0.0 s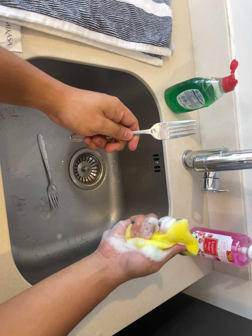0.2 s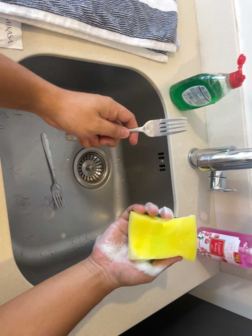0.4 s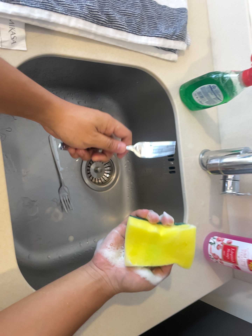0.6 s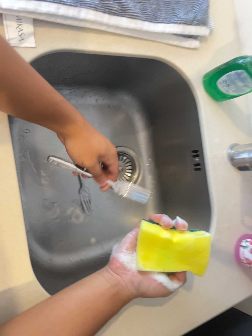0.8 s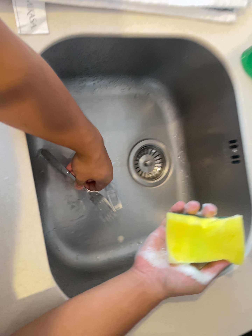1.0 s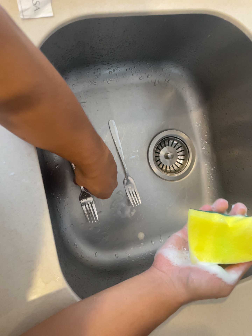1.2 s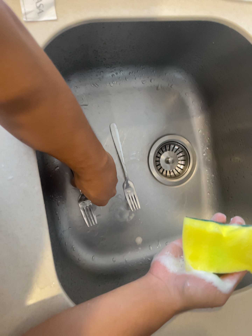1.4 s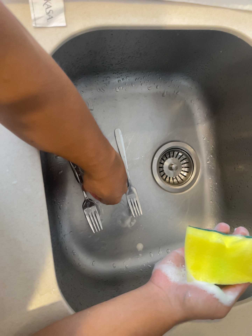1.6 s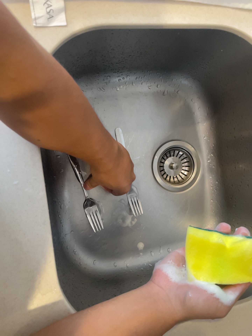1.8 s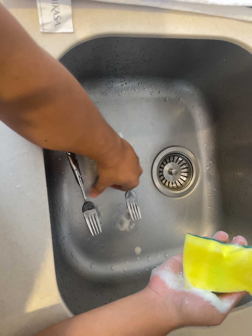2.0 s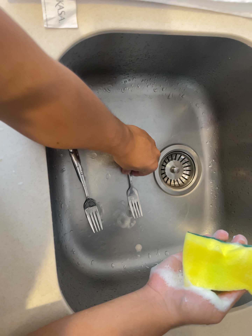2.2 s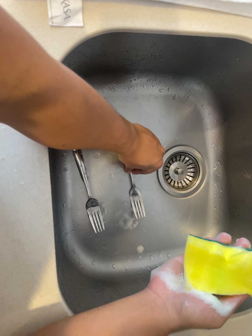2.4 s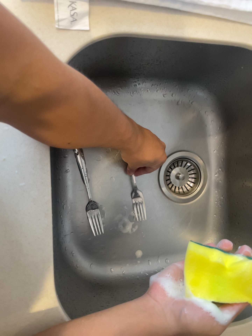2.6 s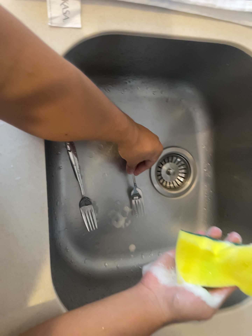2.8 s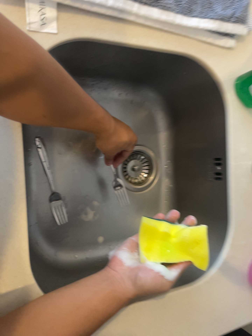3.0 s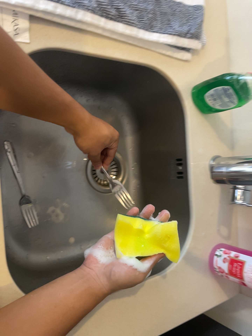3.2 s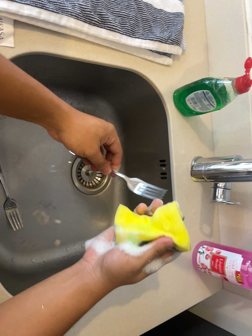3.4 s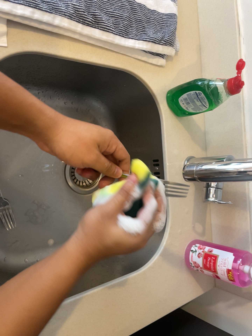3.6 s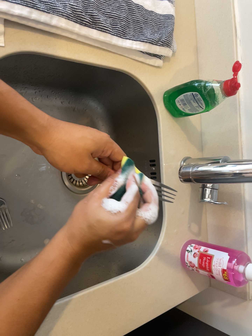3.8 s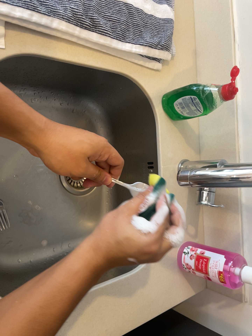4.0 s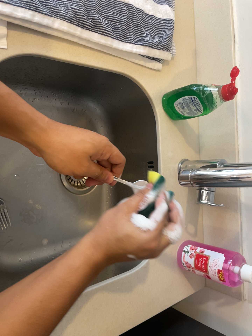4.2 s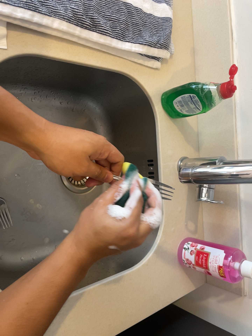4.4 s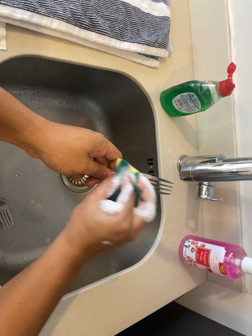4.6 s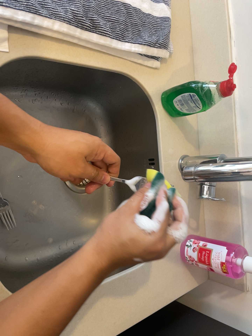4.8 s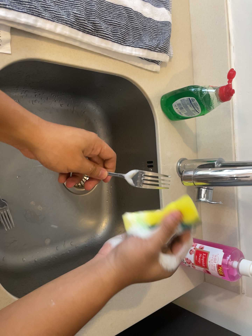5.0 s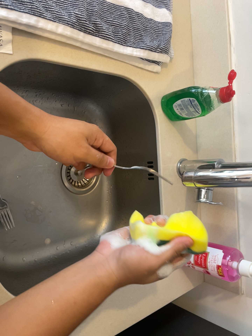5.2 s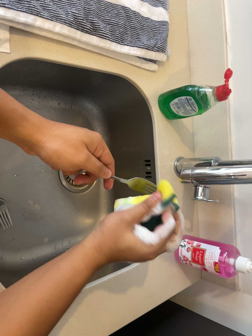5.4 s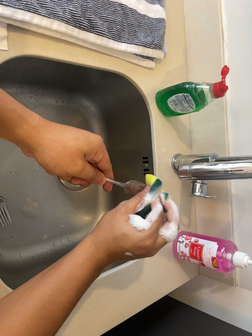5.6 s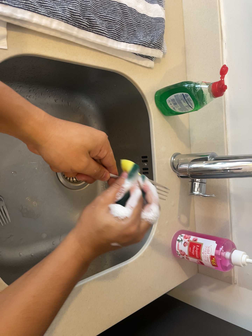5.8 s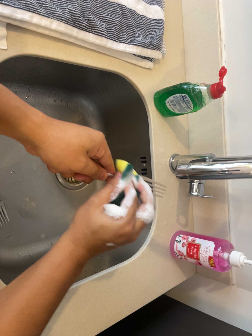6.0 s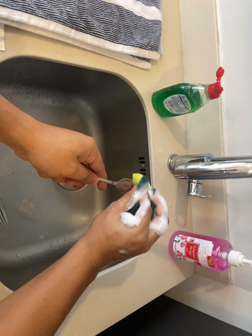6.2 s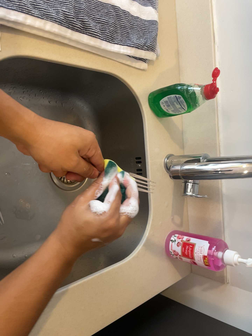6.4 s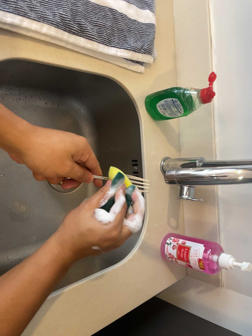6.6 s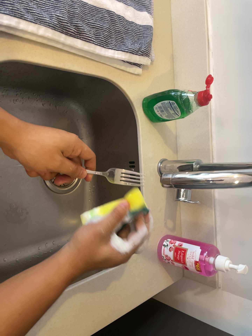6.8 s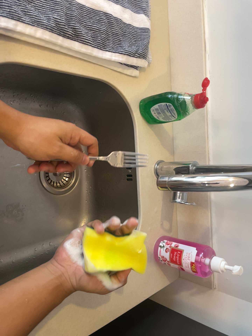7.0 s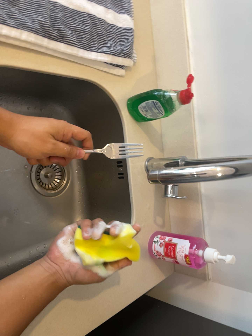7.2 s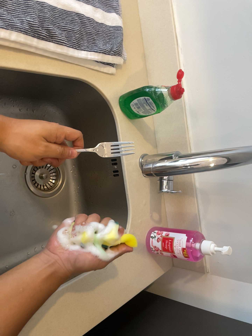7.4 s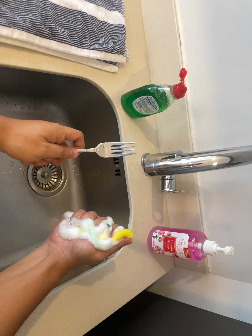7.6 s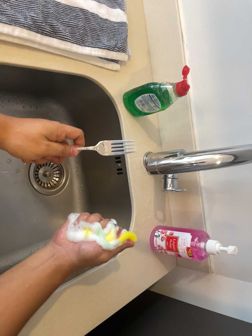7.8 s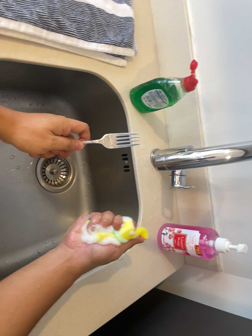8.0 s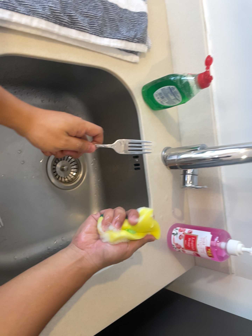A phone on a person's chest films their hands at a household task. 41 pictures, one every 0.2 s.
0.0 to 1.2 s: The camera pans to its left by about 25 degrees. It travels forward and to its right, about 16 cm, so what stands in front looms larger.
1.2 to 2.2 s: The camera shifts only a little, or ends up much as it began.
2.2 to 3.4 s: The camera pans to its right by about 25 degrees. It travels backward, about 12 cm, so what stands in front gets smaller.
3.4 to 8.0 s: The camera shifts only a little, or ends up much as it began.
The film runs backward here.
